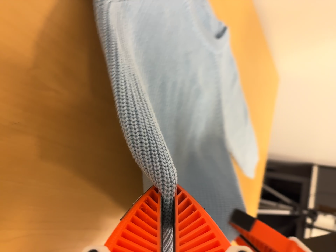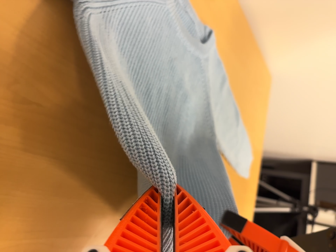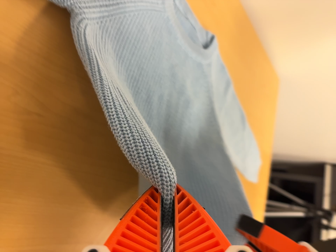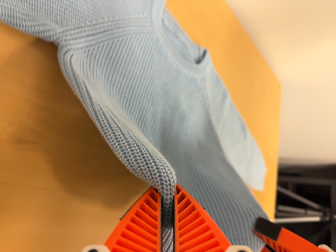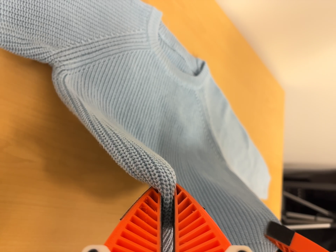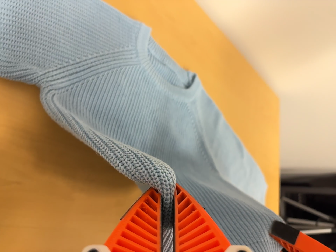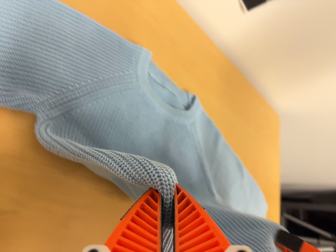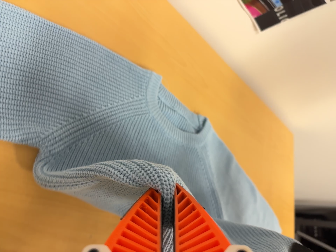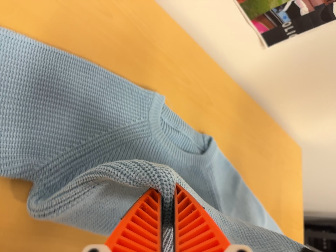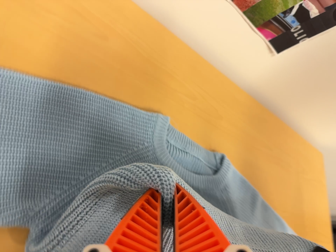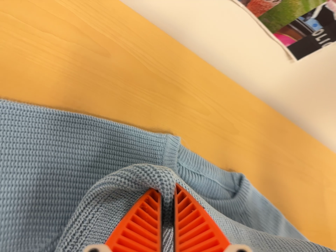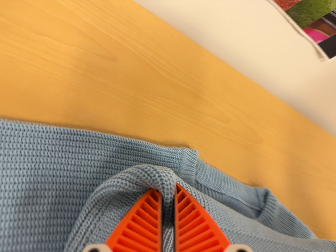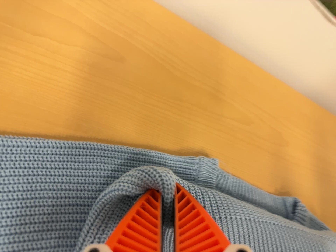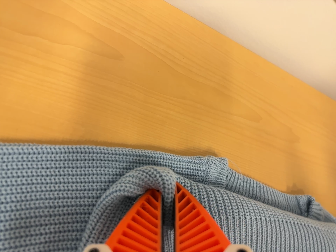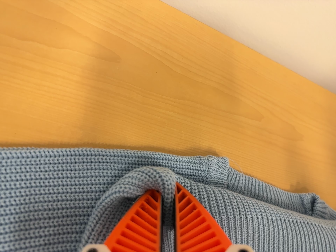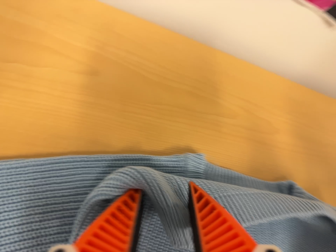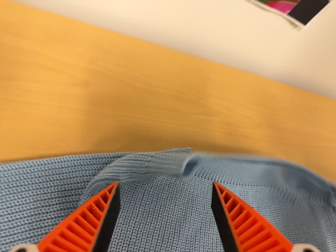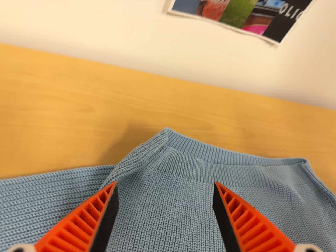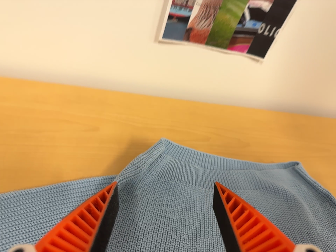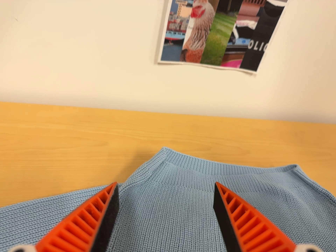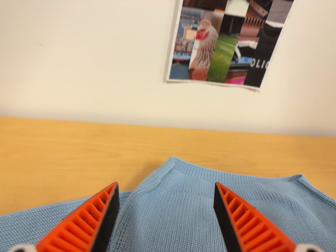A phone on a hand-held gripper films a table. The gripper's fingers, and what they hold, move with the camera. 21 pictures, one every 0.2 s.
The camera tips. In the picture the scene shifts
downward.
The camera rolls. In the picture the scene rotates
counterclockwise.
0.0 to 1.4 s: The camera travels toward the top of its view and to its right, about 14 cm, so close, fixed things drift downward. Its aim tips toward the top of its view by about 10 degrees, and the scene shifts downward.
1.4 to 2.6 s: The camera swings to its left by about 15 degrees, and the scene slides to the right. It travels forward and toward the top of its view, about 20 cm, so what stands in front looms larger. It rolls about its line of sight by about 10 degrees, and the scene rotates counterclockwise.
2.6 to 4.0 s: The camera pans to its left by about 10 degrees. It travels backward, toward the bottom of its view and to its right, about 24 cm. Its aim tips toward the top of its view by about 30 degrees. It rolls about its line of sight by about 25 degrees, and the scene rotates counterclockwise.
The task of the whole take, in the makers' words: fold up.
The film runs forward here.
